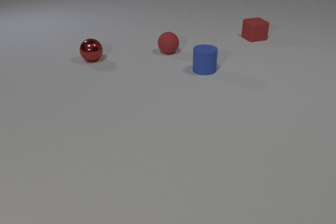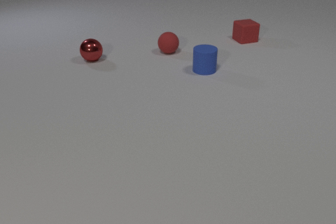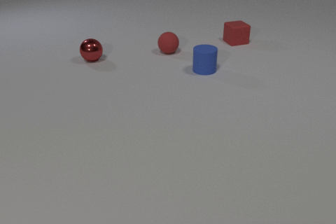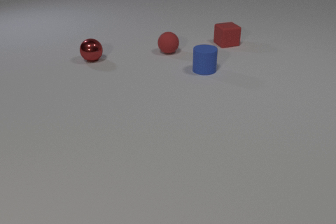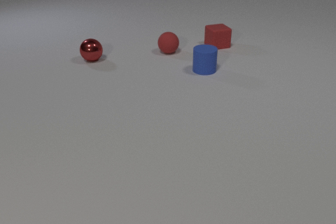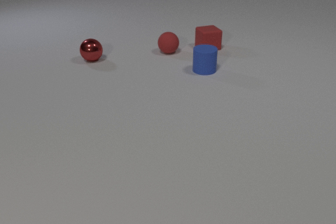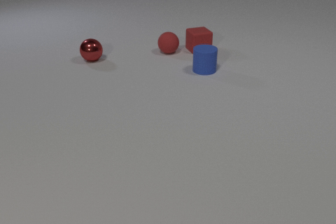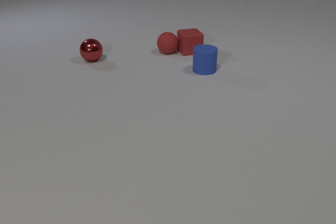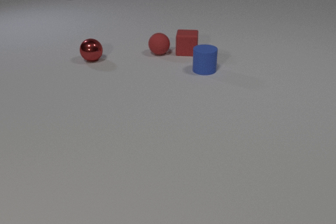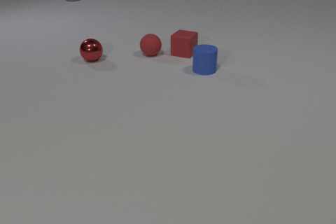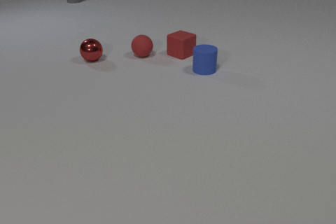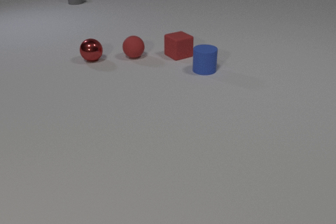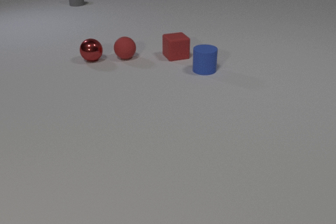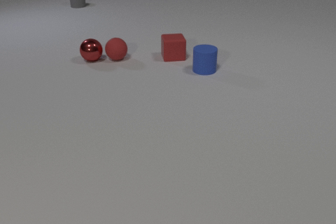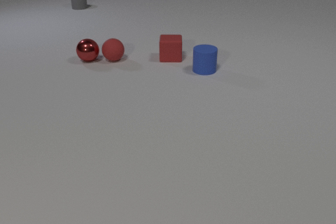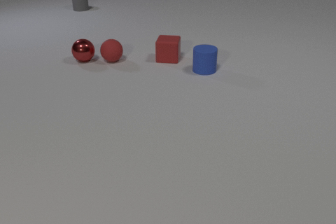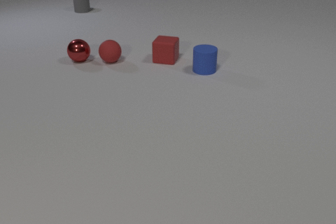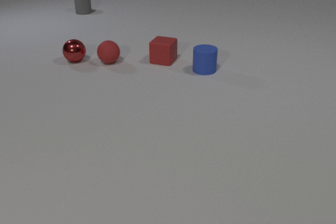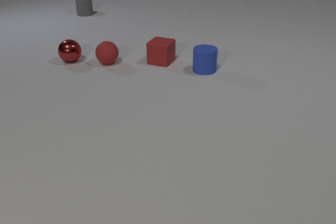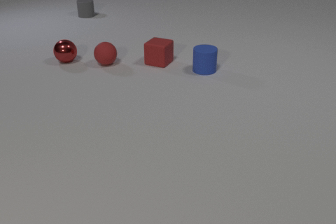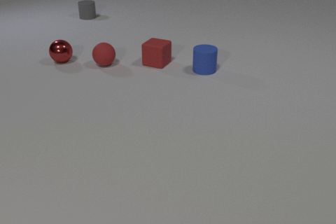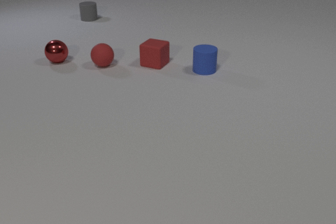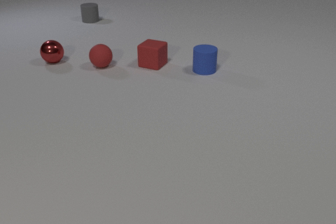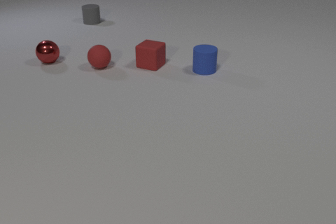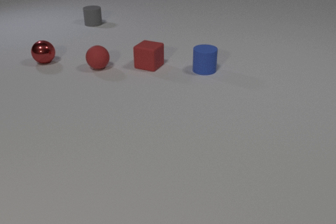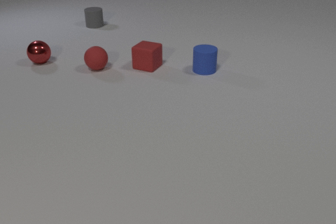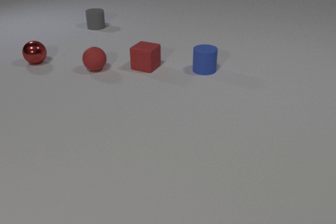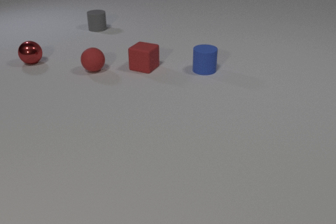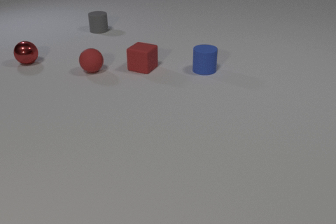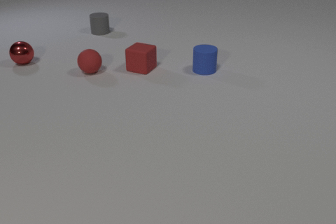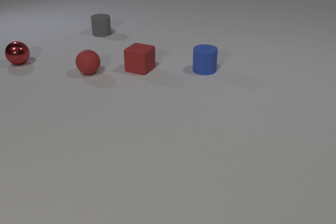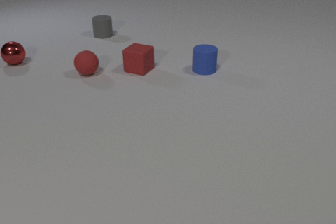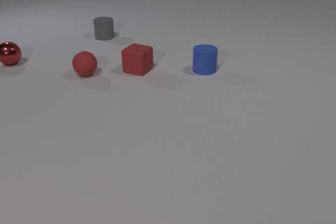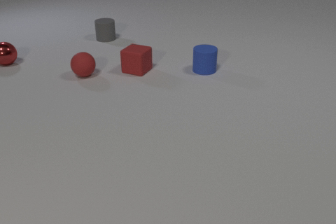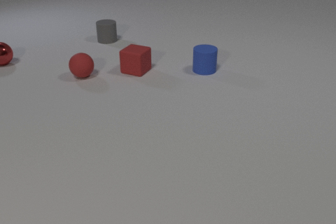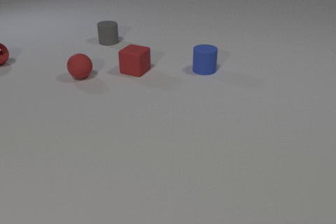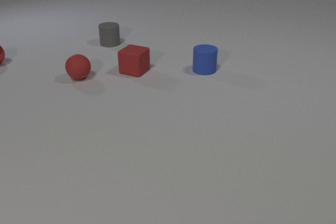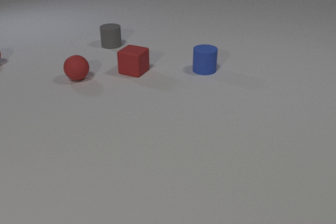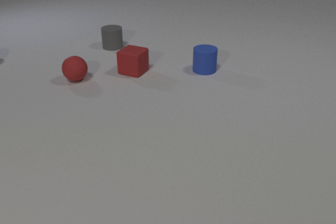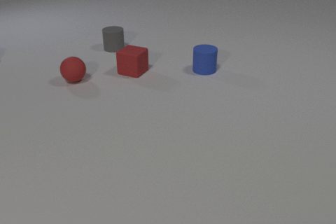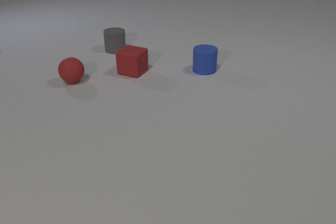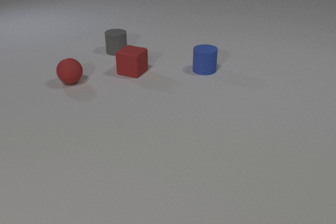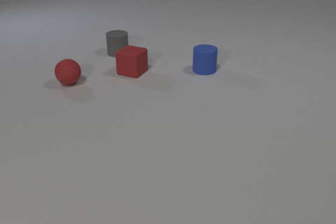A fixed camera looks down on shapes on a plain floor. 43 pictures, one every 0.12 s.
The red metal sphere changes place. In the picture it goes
to the left.
The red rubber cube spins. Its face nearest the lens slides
to the left.
0.00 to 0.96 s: The red rubber cube slides to the left and toward the camera, spins clockwise seen from above by about 30 degrees, its near face sliding to the left. The red rubber sphere rolls to the left. The gray rubber cylinder comes in at the top edge, slides toward the camera. The red rubber cube and the red rubber sphere collide.
0.96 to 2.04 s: The red rubber cube slides to the left and toward the camera, spins clockwise seen from above by about 105 degrees, its near face sliding to the left. The red rubber sphere rolls to the left. The red metal sphere rolls to the left. The gray rubber cylinder slides toward the camera. The red rubber sphere and the red metal sphere collide.
2.04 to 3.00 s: The red rubber cube slides to the left and toward the camera. The red rubber sphere rolls toward the camera and to the left. The red metal sphere rolls to the left. The gray rubber cylinder slides toward the camera.
3.00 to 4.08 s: The red rubber cube slides to the left and toward the camera. The red rubber sphere rolls toward the camera and to the left. The red metal sphere rolls to the left. The gray rubber cylinder slides toward the camera.
4.08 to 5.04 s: The red rubber sphere rolls toward the camera and to the left. The red metal sphere rolls to the left, leaves at the left edge. The gray rubber cylinder slides toward the camera.
How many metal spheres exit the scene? 1.
How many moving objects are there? 4.
What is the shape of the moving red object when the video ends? sphere.
